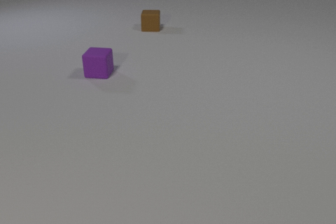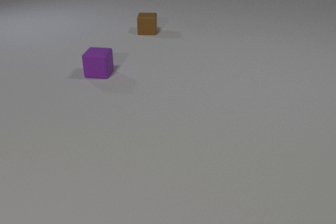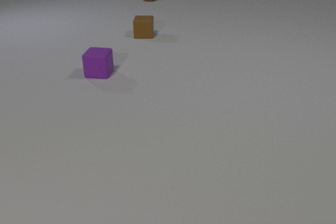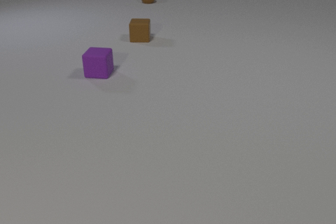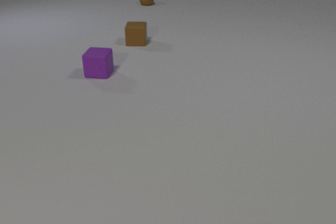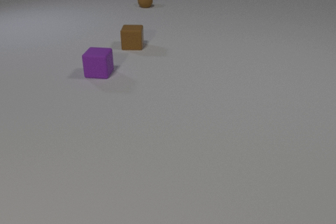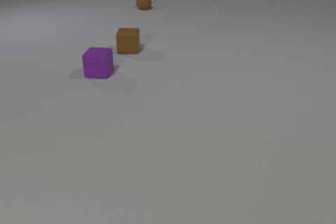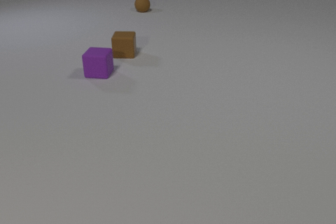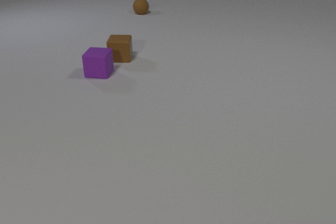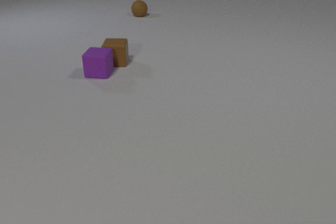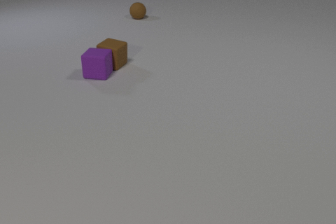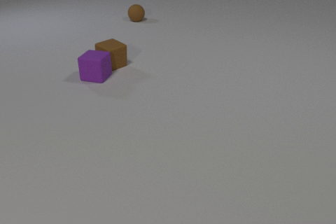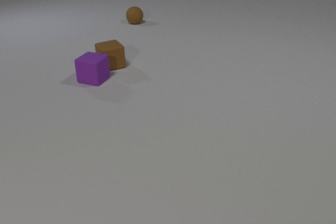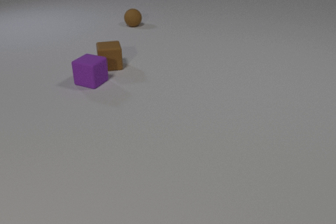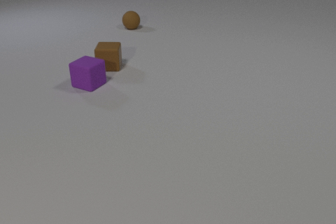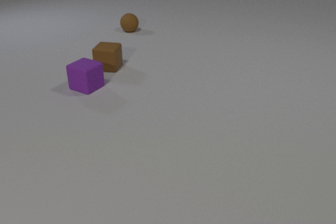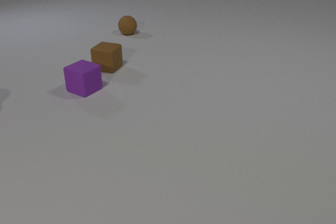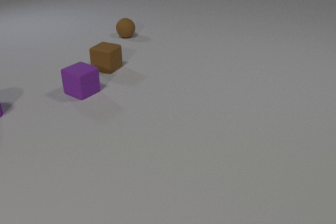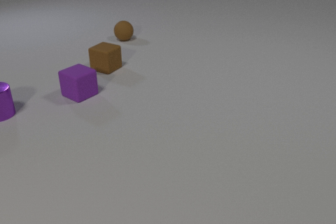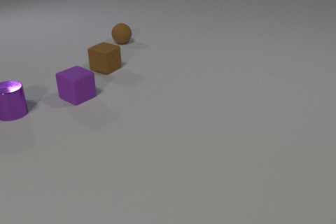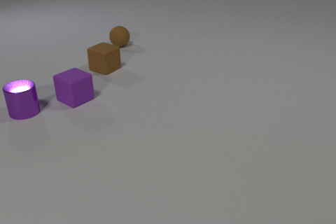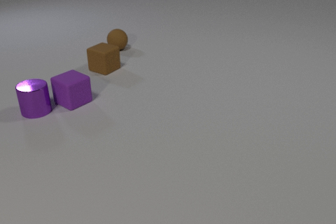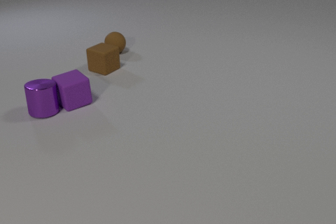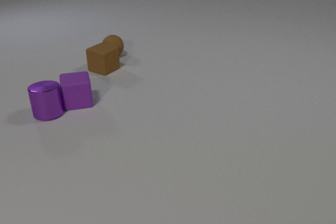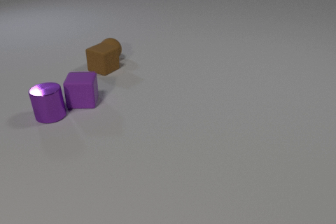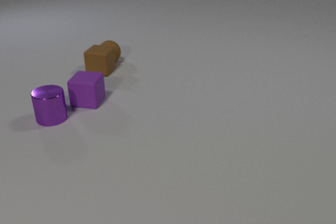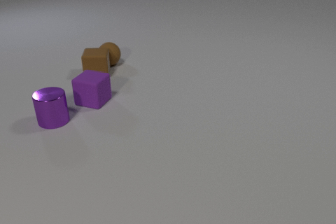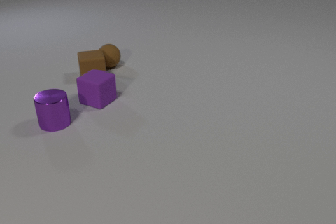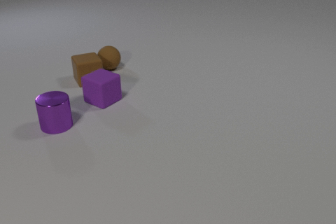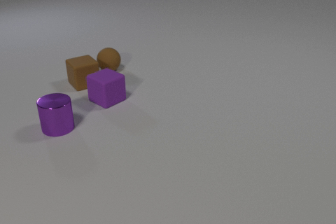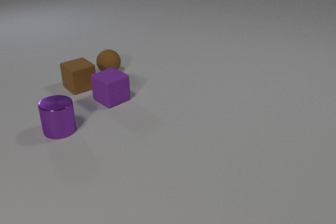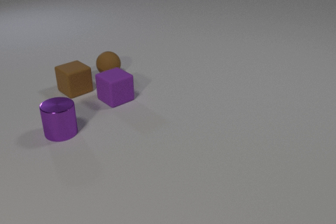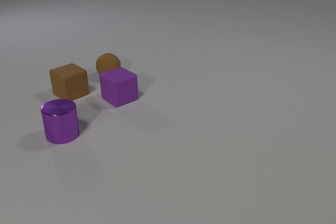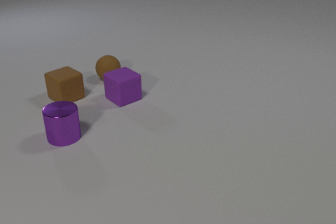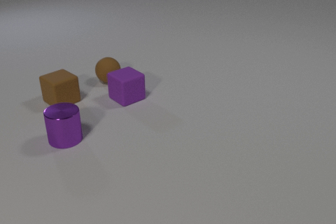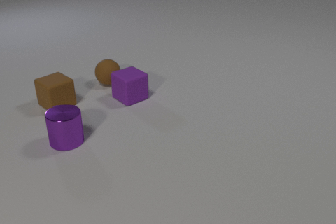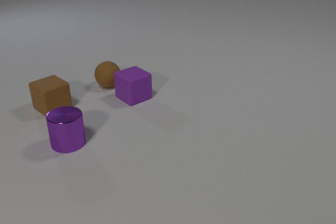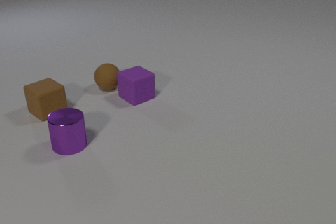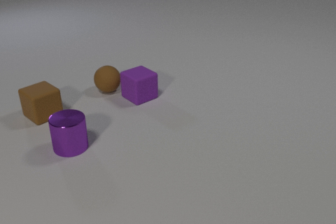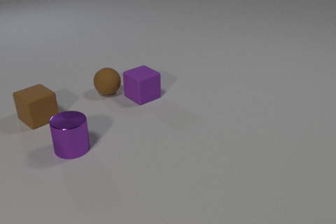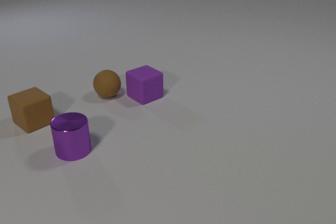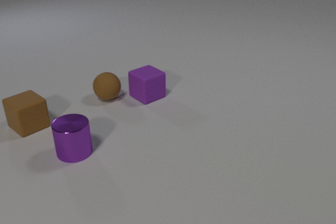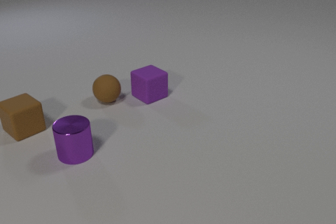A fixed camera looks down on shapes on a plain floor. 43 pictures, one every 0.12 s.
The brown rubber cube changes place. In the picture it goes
toward the camera.
The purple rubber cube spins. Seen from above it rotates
clockwise.
0.00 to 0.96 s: The brown rubber cube slides toward the camera. The brown rubber sphere comes in at the top edge, rolls toward the camera.
0.96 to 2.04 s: The brown rubber cube slides toward the camera and to the left, spins clockwise seen from above by about 105 degrees, its near face sliding to the left. The purple rubber cube slides toward the camera and to the left, spins so that its near face slides to the left, clockwise seen from above. The brown rubber sphere rolls toward the camera. The brown rubber cube and the purple rubber cube collide.
2.04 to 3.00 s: The brown rubber cube slides toward the camera and to the left. The purple rubber cube slides toward the camera, spins clockwise seen from above by about 60 degrees, its near face sliding to the left. The brown rubber sphere rolls toward the camera. The purple metal cylinder slides to the right and toward the camera. The purple rubber cube and the purple metal cylinder collide. The brown rubber cube and the brown rubber sphere collide.
3.00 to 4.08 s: The brown rubber cube slides toward the camera and to the left, spins counterclockwise seen from above by about 60 degrees, its near face sliding to the right. The purple rubber cube slides to the right, spins so that its near face slides to the left, clockwise seen from above. The brown rubber sphere rolls toward the camera. The purple metal cylinder slides toward the camera.
4.08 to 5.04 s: The brown rubber cube slides toward the camera and to the left. The purple rubber cube slides to the right. The brown rubber sphere rolls toward the camera. The purple metal cylinder slides toward the camera.
How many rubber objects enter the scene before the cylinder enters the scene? 1.
What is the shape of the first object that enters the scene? sphere.
What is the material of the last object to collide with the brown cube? rubber.
